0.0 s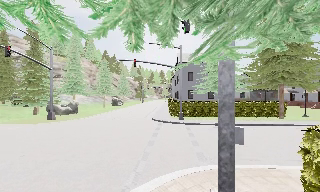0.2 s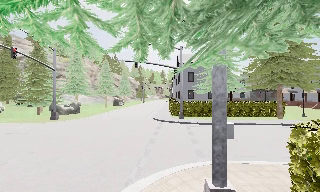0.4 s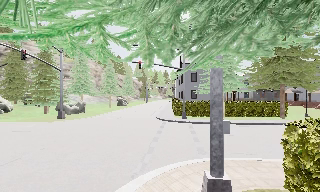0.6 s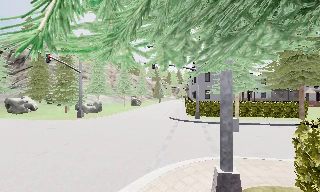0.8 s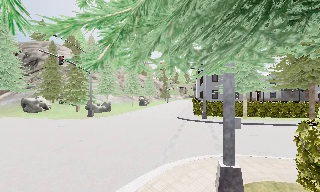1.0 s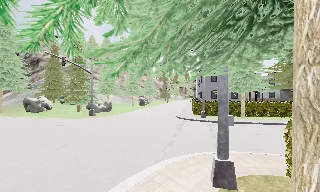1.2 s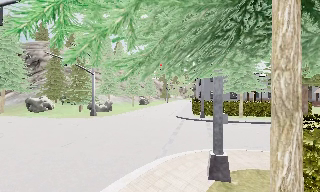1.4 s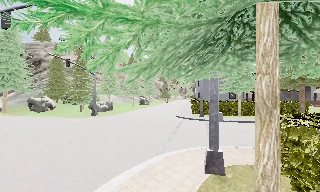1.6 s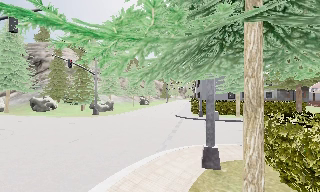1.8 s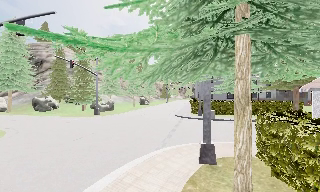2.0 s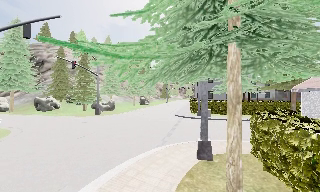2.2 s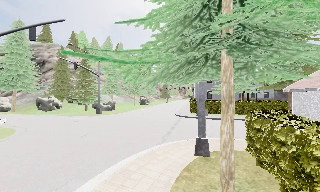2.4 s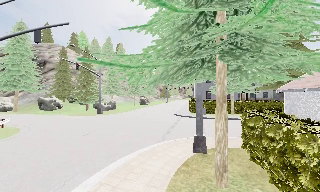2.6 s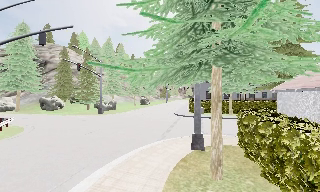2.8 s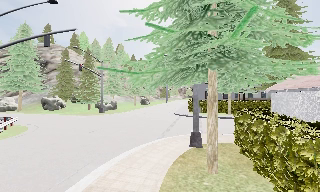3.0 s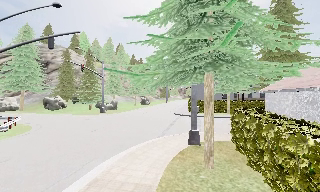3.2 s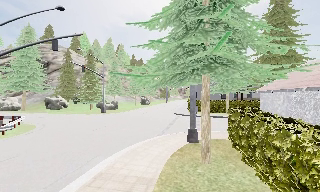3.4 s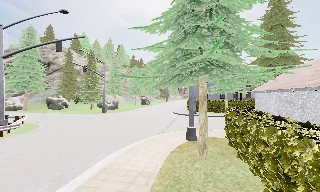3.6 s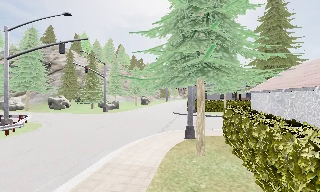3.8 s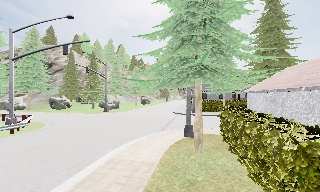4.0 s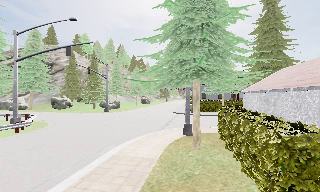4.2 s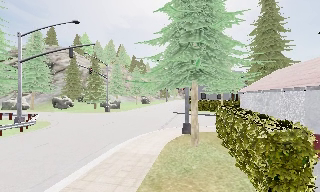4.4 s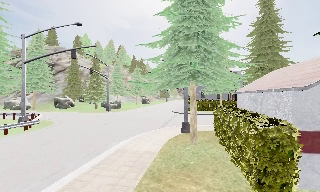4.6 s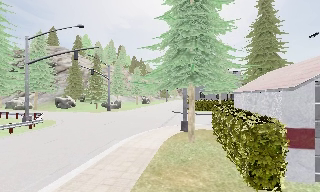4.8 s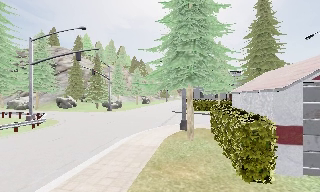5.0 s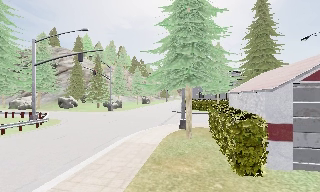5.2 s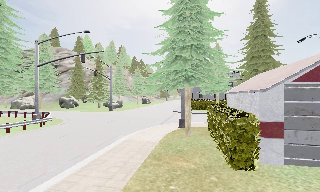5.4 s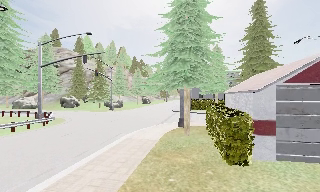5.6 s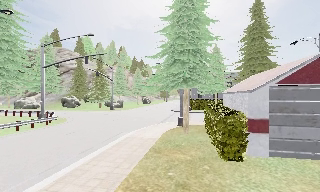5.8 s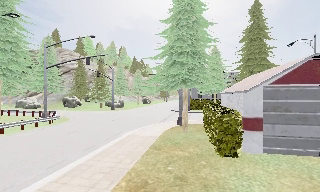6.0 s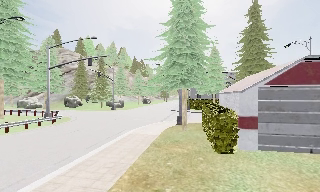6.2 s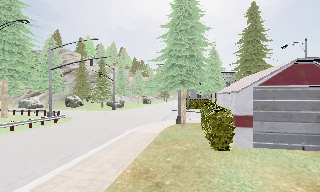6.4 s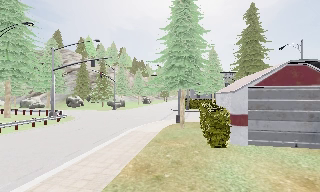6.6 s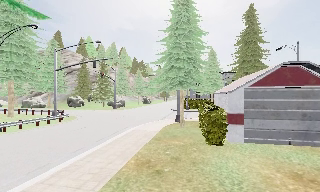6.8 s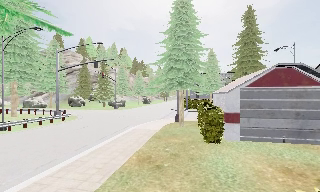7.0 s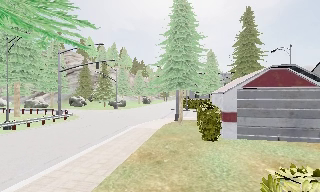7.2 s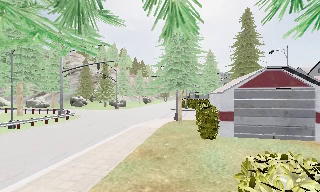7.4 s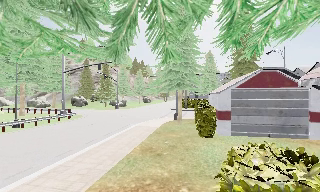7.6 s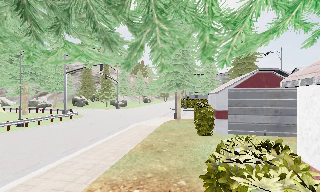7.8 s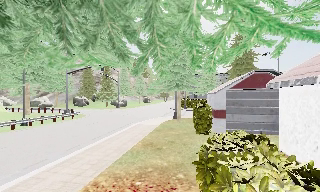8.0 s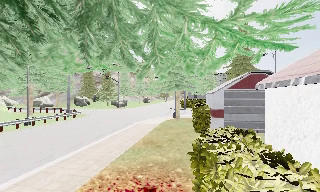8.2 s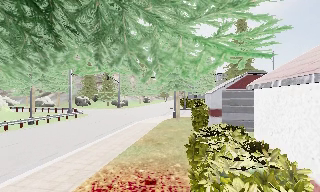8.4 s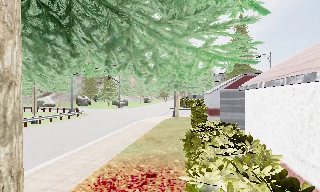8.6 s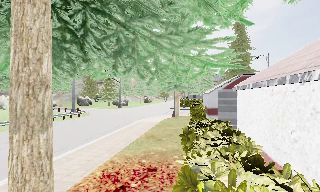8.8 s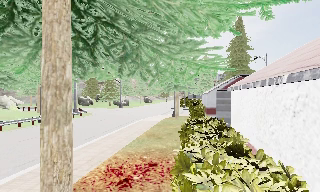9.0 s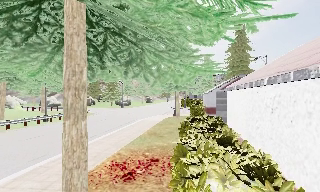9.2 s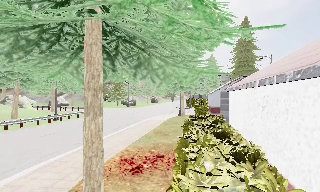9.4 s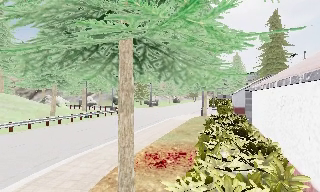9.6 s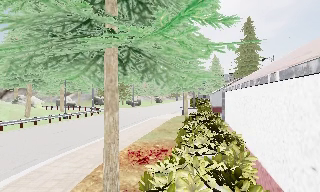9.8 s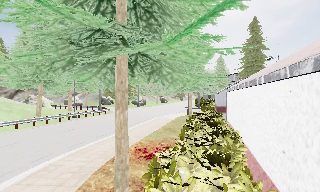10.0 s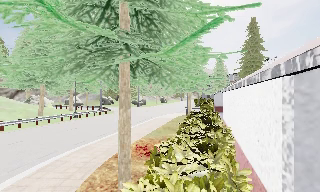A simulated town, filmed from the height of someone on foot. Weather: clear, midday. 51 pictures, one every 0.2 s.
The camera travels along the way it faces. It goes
backward.
0.0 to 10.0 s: The scene slides to the right, as the camera pans about 15 degrees to its left. It travels backward, about 20 m, so what stands in front gets smaller.
The film runs backward here.
